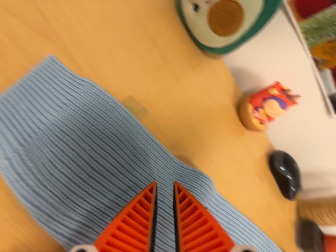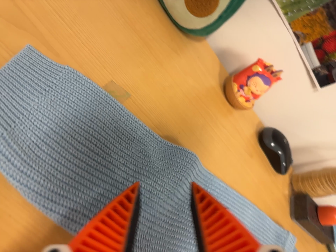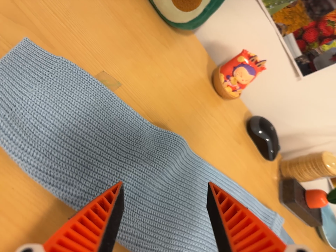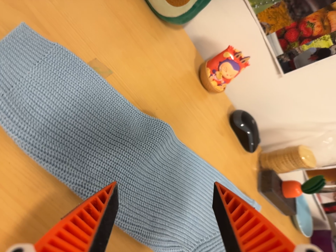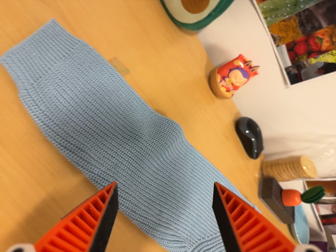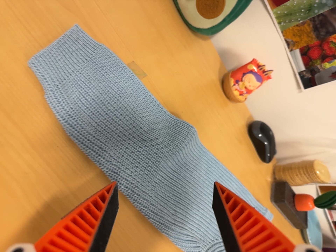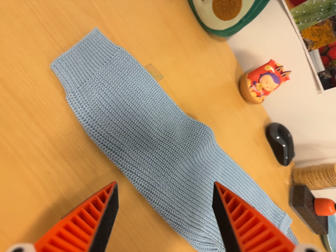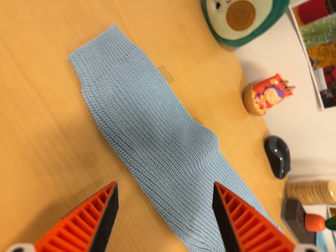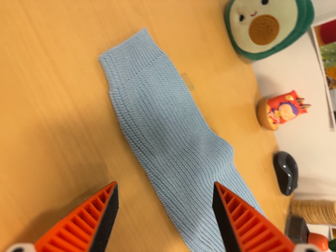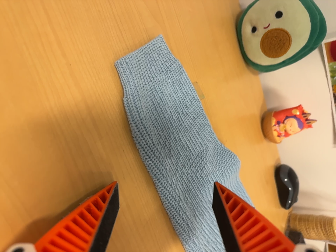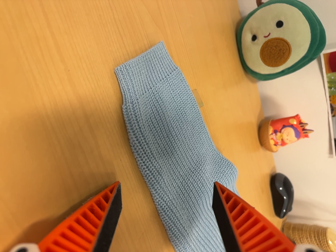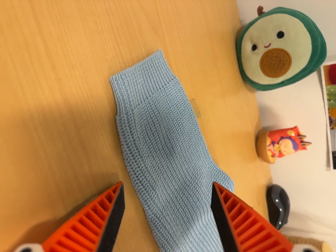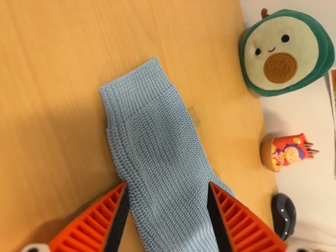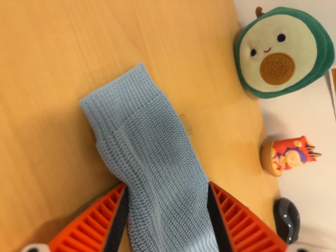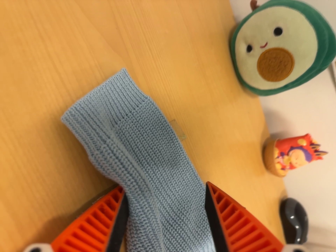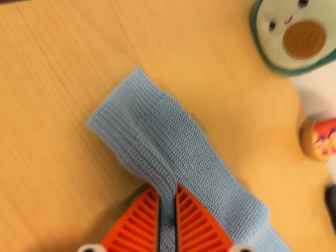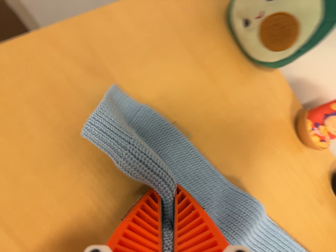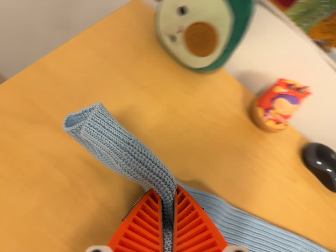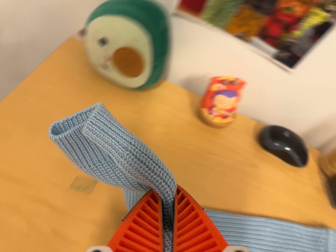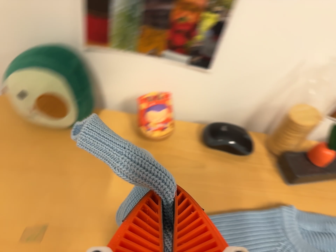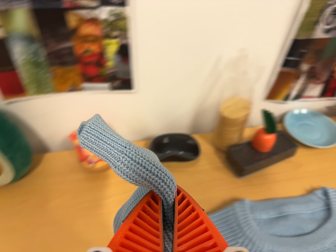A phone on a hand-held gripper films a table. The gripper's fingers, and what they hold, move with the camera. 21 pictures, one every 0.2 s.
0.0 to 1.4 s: The camera travels backward and toward the bottom of its view, about 10 cm, so what stands in front gets smaller.
1.4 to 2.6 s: The camera travels forward and toward the top of its view, about 7 cm, so what stands in front looms larger. It rolls about its line of sight by about 10 degrees, and the scene rotates clockwise.
2.6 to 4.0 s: The camera travels to its right, about 38 cm, so close, fixed things drift to the left. Its aim tips toward the top of its view by about 10 degrees, and the scene shifts downward. It rolls about its line of sight by about 75 degrees, and the scene rotates counterclockwise.
The film runs forward here.
